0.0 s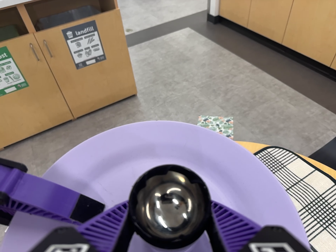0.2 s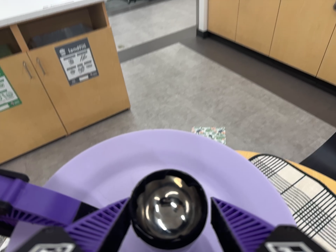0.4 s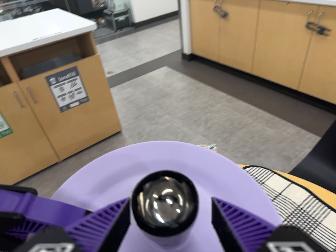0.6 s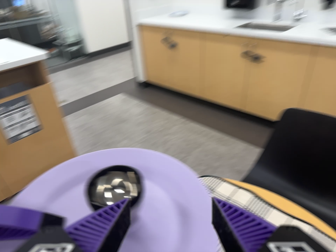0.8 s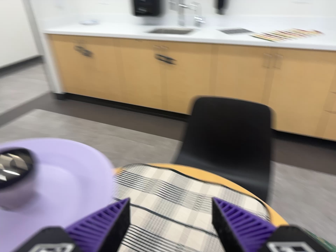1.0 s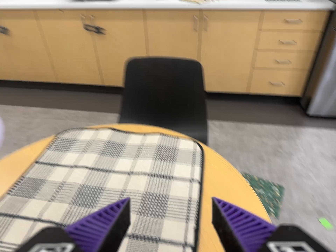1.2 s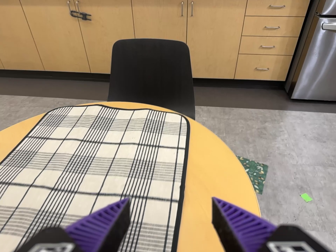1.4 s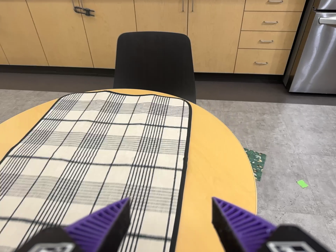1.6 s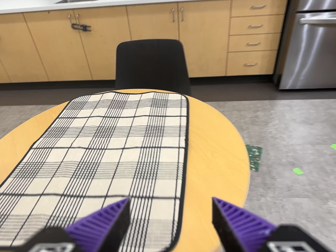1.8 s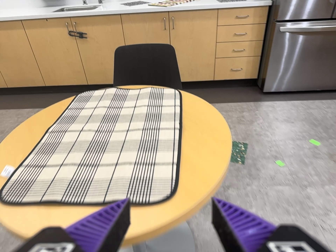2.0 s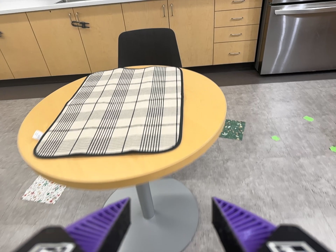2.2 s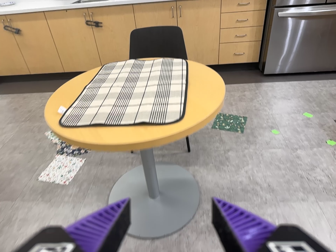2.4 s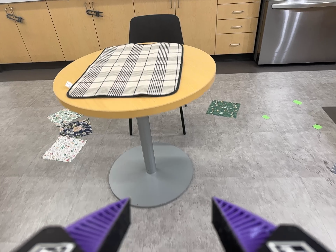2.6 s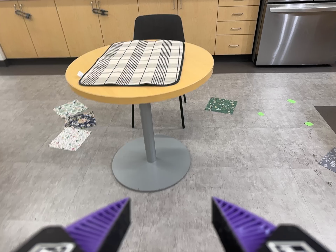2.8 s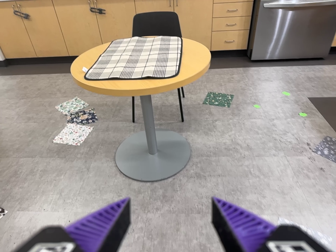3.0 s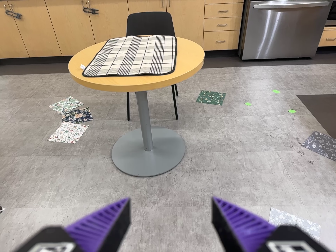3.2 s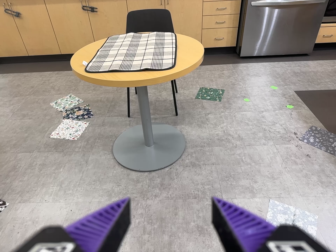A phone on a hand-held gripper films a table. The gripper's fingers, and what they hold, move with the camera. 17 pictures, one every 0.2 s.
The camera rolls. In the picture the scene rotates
counterclockwise.
The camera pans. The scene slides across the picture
to the left.
0.0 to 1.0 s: The camera swings to its right by about 40 degrees, and the scene slides to the left. It travels toward the bottom of its view, backward and to its right, about 24 cm. Its aim tips toward the top of its view by about 10 degrees. It rolls about its line of sight by about 25 degrees, and the scene rotates counterclockwise.
1.0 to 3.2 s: The camera travels backward and toward the bottom of its view, about 110 cm, so what stands in front gets smaller.
The film runs backward here.
